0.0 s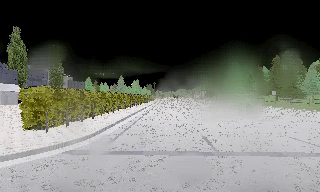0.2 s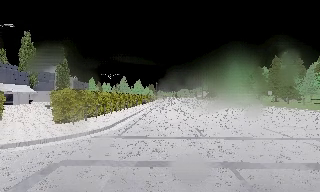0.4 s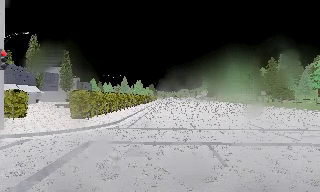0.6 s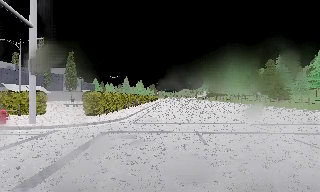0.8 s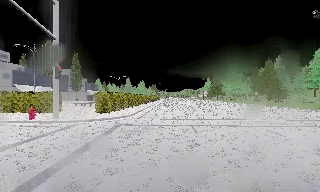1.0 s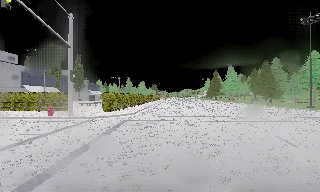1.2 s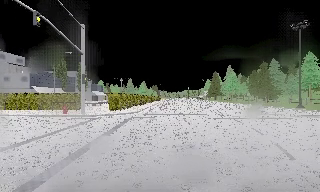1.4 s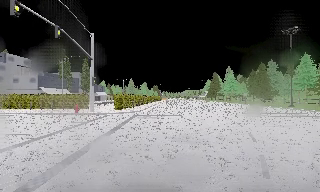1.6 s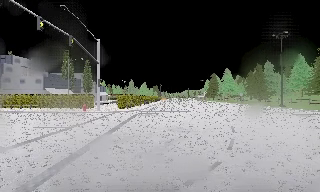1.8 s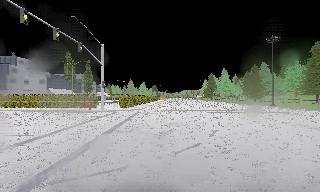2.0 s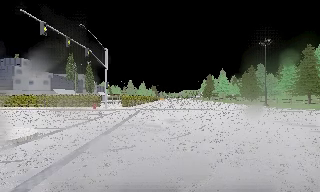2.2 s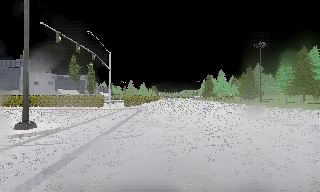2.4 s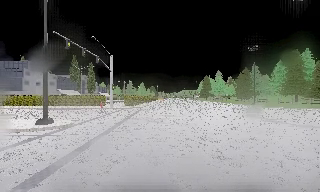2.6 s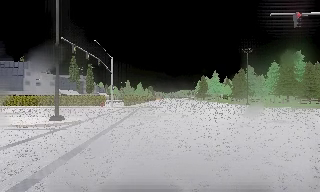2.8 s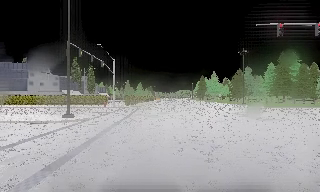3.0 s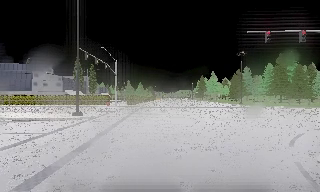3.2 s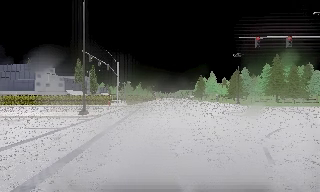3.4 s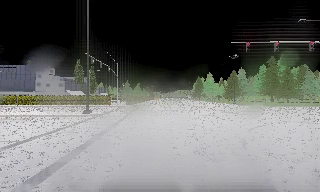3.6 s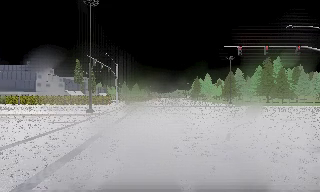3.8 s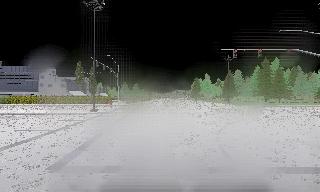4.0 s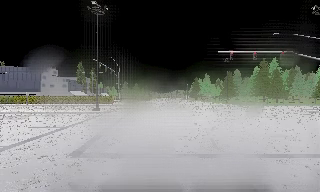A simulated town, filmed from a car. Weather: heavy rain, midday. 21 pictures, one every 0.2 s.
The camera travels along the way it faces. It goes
backward.
0.0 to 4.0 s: The camera travels backward, about 30 m, so what stands in front gets smaller. It loses speed.
The film runs backward here.
